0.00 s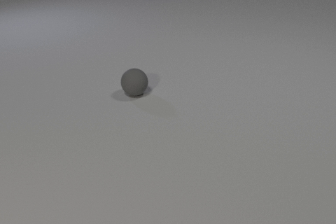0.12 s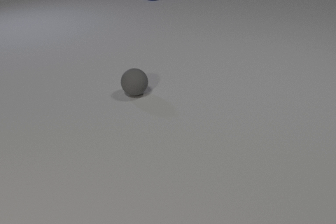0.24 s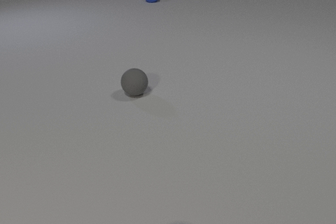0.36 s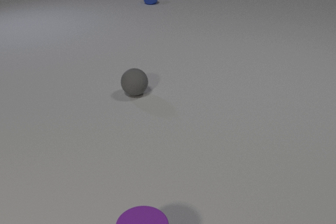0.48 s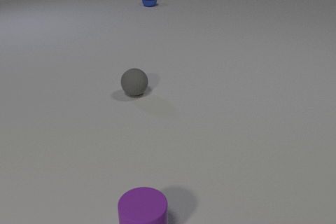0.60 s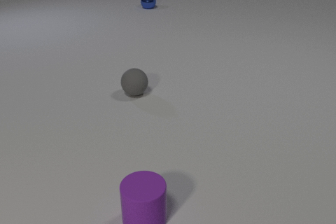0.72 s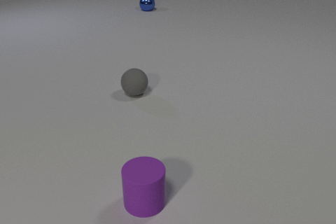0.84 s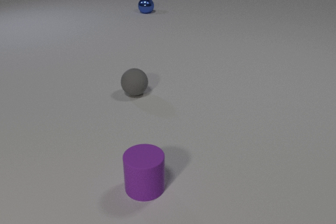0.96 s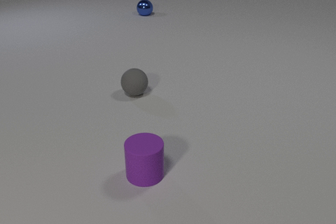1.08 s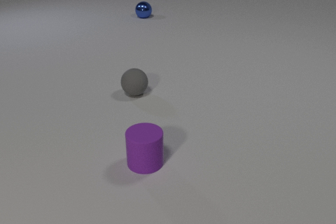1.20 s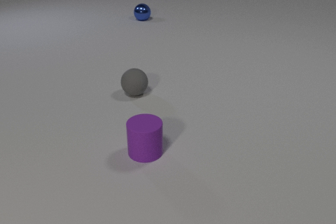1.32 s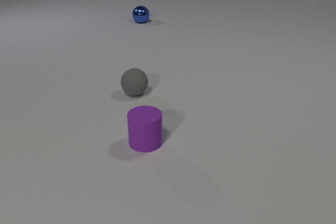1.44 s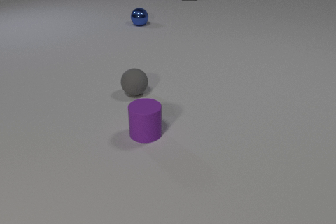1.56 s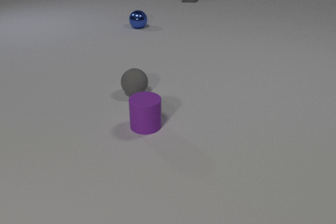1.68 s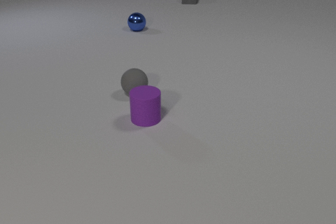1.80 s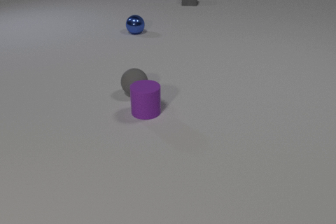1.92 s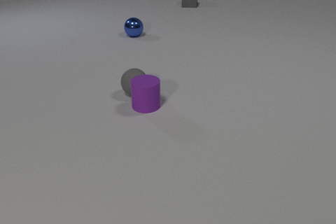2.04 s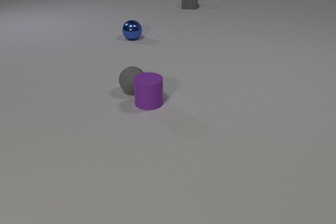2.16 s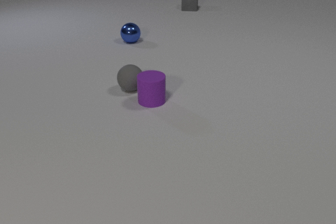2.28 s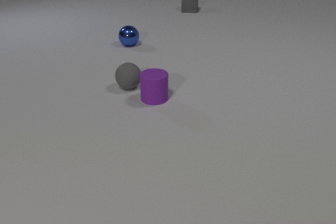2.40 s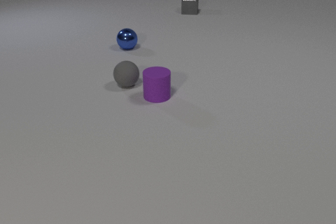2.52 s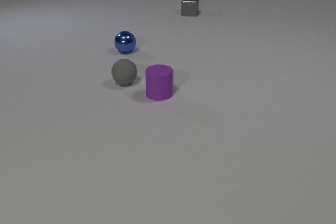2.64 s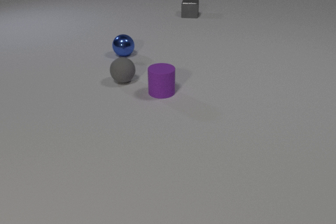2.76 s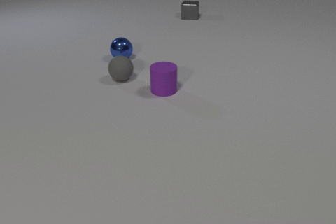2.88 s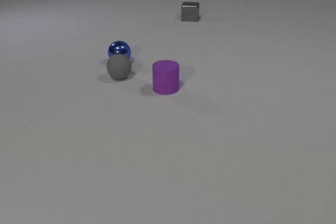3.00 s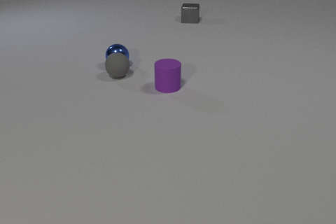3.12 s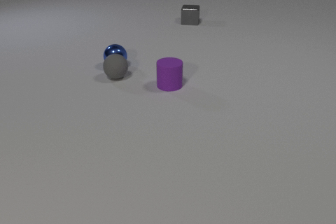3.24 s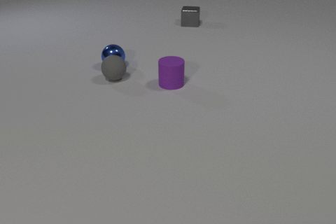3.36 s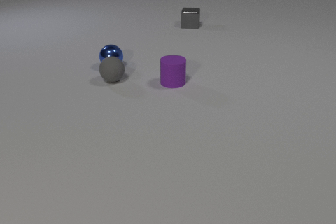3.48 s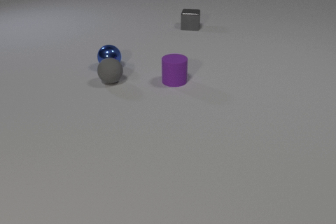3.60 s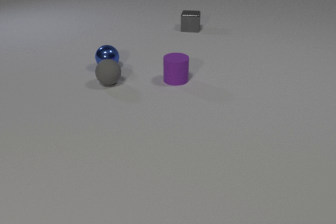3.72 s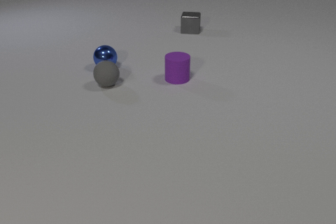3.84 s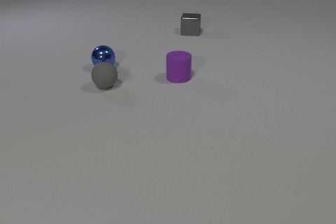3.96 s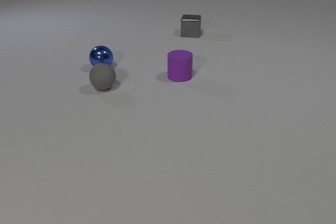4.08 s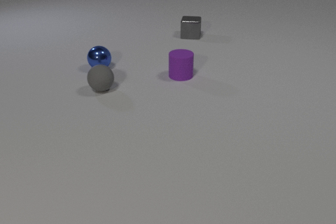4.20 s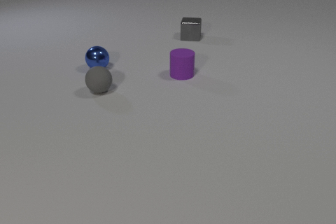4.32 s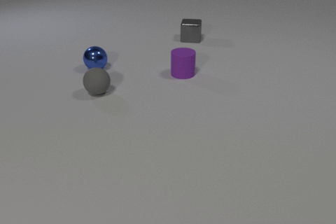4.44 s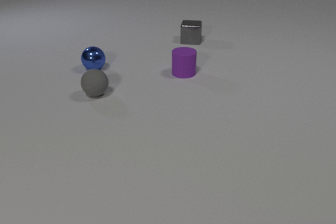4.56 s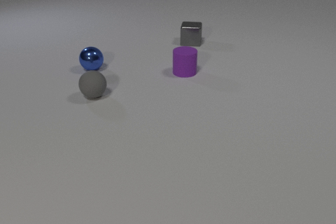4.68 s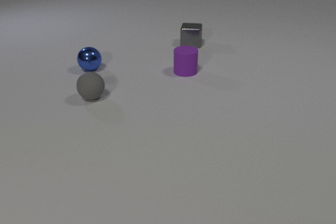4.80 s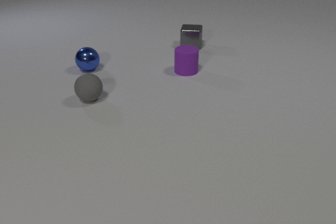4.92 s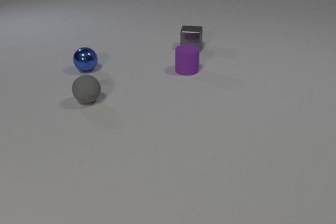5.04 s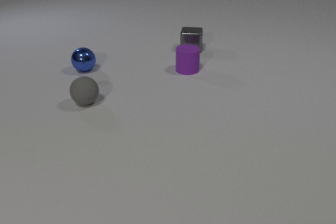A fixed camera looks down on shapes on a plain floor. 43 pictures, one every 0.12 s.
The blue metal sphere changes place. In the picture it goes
toward the camera.
The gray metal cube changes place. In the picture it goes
toward the camera.
0.00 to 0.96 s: The purple rubber cylinder comes in at the bottom edge, slides away from the camera. The blue metal sphere comes in at the top edge, rolls toward the camera.
0.96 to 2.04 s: The purple rubber cylinder slides away from the camera. The blue metal sphere rolls toward the camera. The gray metal cube comes in at the top edge, slides toward the camera. The purple rubber cylinder and the gray rubber sphere collide.
2.04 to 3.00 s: The purple rubber cylinder slides away from the camera and to the right. The gray rubber sphere rolls away from the camera. The blue metal sphere rolls toward the camera. The gray metal cube slides toward the camera. The gray rubber sphere and the blue metal sphere collide.
3.00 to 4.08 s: The purple rubber cylinder slides away from the camera and to the right. The gray rubber sphere rolls toward the camera and to the left. The blue metal sphere rolls to the left. The gray metal cube slides toward the camera.
4.08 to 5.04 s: The purple rubber cylinder slides away from the camera and to the right. The gray rubber sphere rolls toward the camera and to the left. The blue metal sphere rolls to the left. The gray metal cube slides toward the camera.
What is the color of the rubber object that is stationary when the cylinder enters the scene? gray.
What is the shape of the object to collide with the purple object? sphere.
Are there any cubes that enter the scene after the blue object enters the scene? yes.
